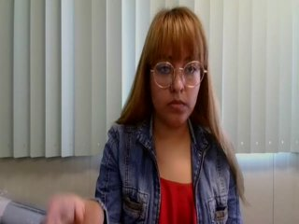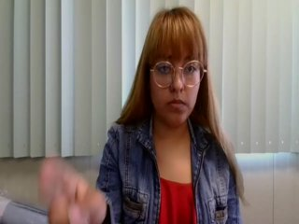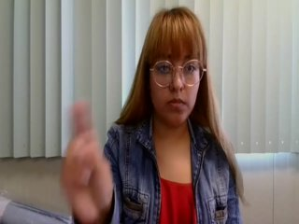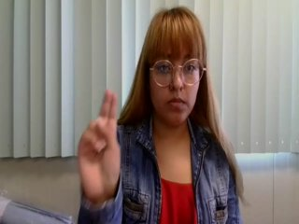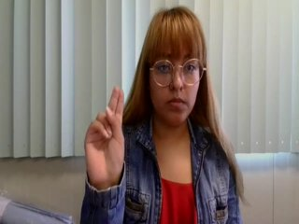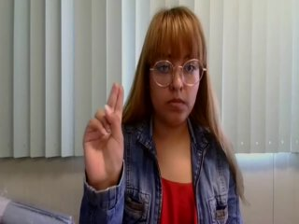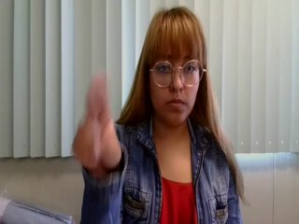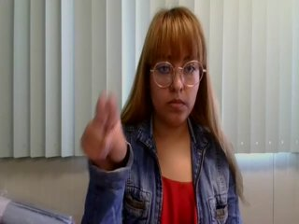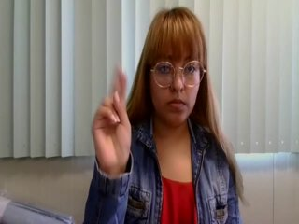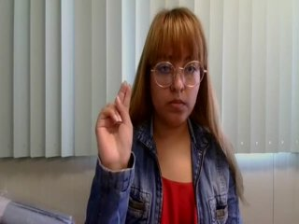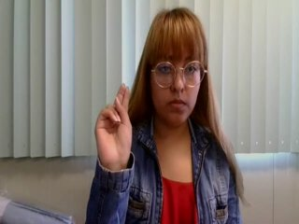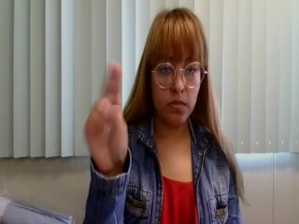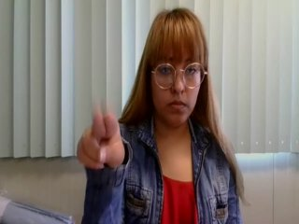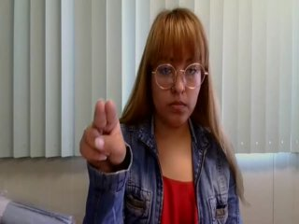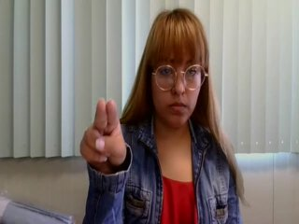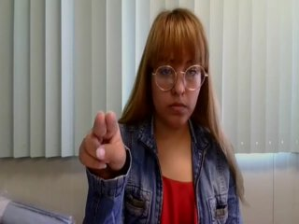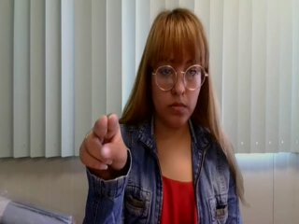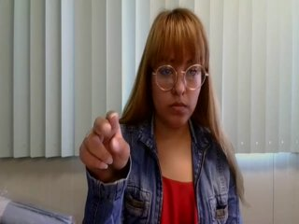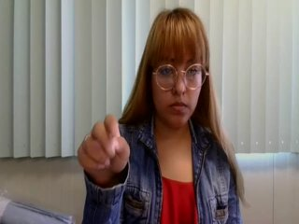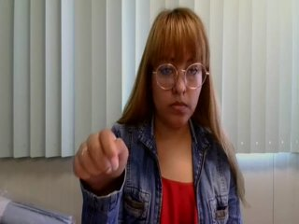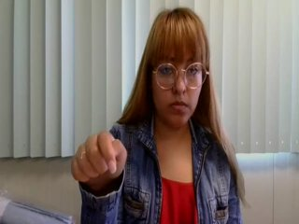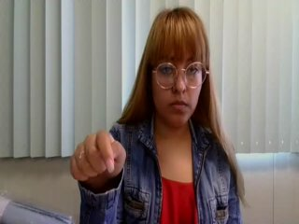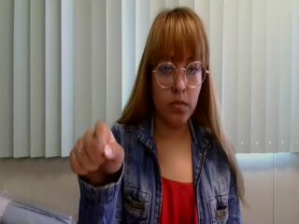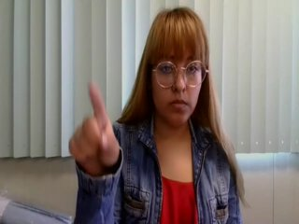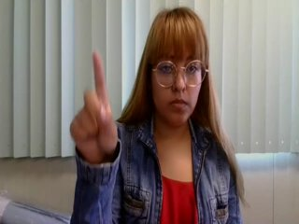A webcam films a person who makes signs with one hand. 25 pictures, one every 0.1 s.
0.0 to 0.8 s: Pointing with two fingers.
0.9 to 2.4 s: Double click with two fingers.
